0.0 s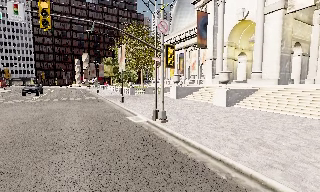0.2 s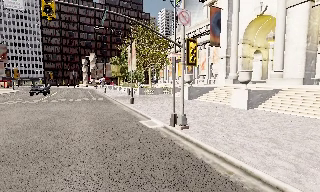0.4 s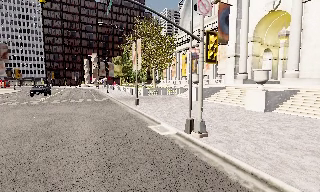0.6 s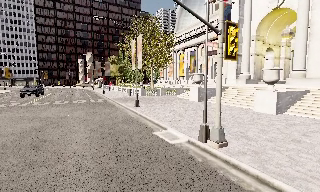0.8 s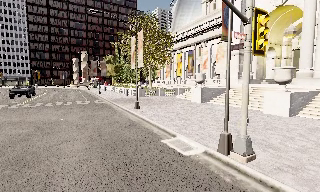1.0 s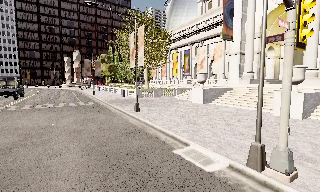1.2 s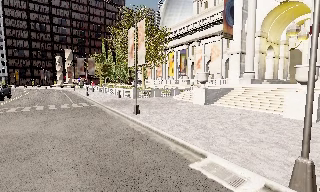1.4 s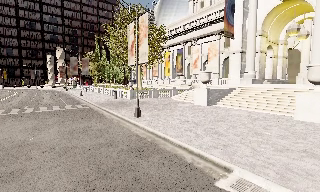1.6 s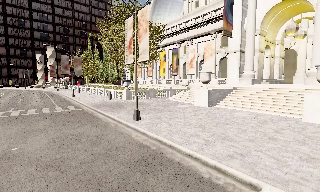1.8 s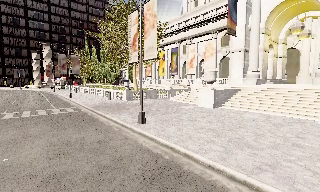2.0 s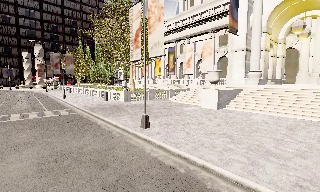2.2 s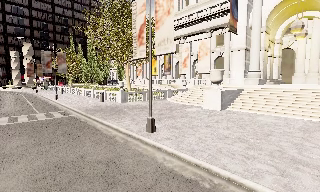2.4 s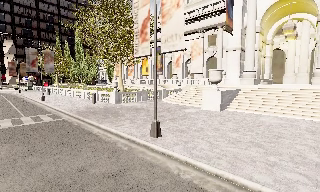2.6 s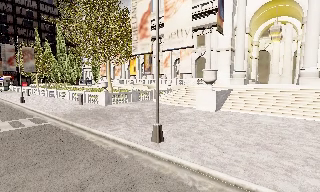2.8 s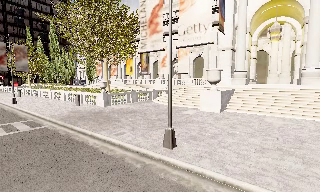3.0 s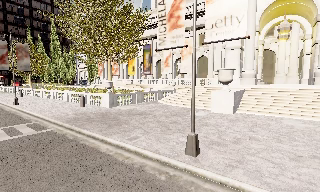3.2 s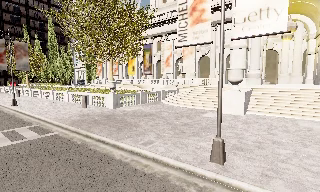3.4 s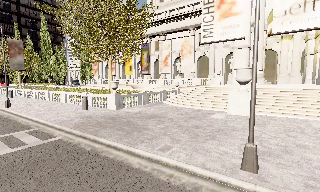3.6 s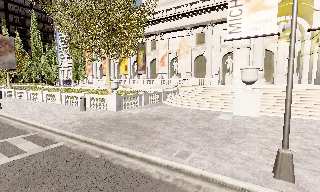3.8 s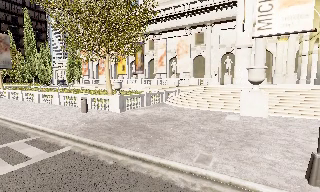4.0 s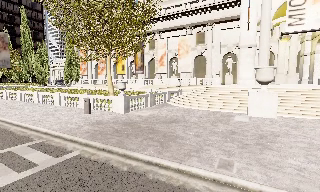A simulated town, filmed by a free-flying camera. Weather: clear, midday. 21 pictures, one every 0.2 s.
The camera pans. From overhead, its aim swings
clockwise.
0.0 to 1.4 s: The camera travels forward and to its left, about 9 m, so what stands in front looms larger.
1.4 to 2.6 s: The camera pans to its right, which is clockwise from overhead, by about 15 degrees. It travels forward and to its left, about 6 m, so what stands in front looms larger.
2.6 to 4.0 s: The camera travels to its left and forward, about 6 m, so close, fixed things drift to the right.
The film runs forward here.
